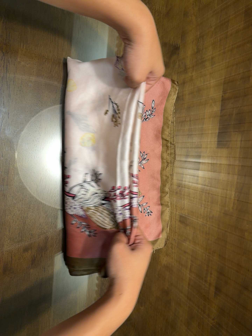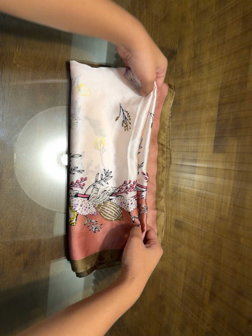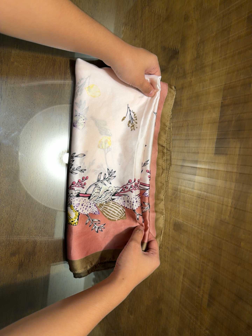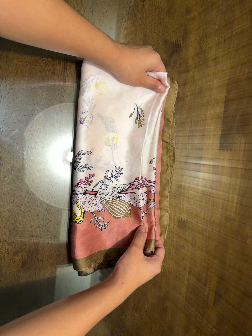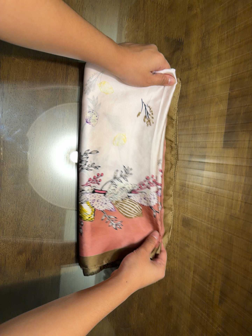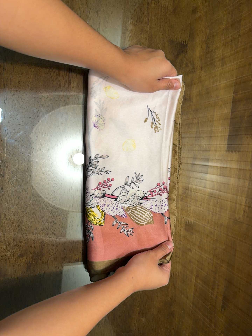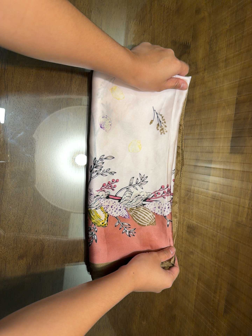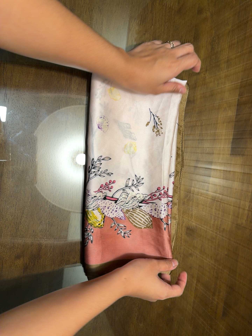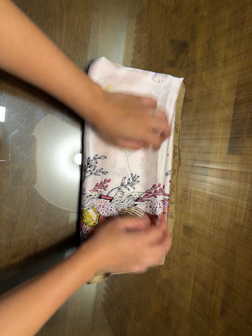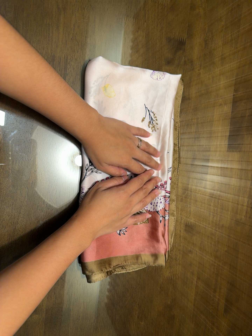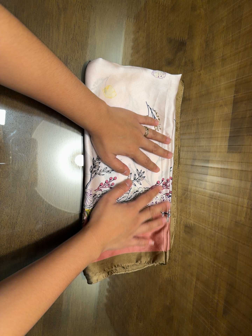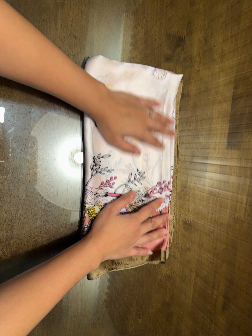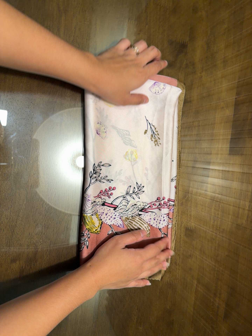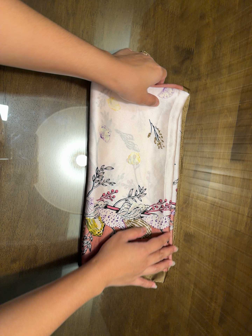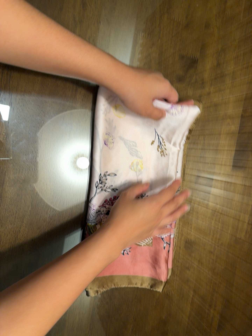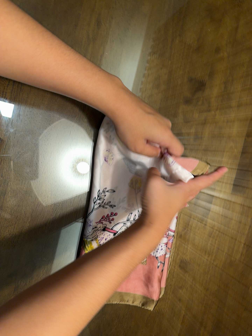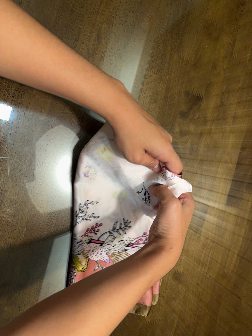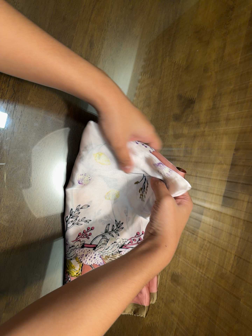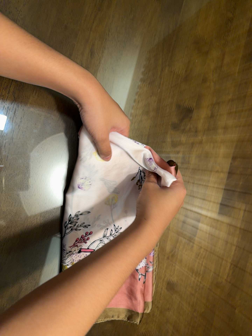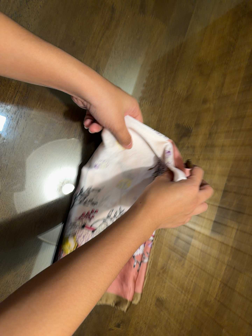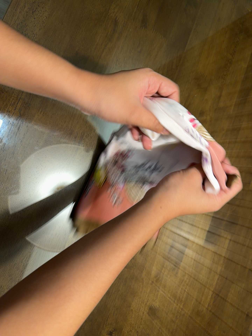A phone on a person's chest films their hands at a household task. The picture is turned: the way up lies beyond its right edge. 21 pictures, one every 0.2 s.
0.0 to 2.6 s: The camera shifts only a little, or ends up much as it began.
2.6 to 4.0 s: The camera travels toward the top of its view, about 7 cm, so close, fixed things drift downward. It rolls about its line of sight by about 10 degrees, and the scene rotates clockwise.
The film runs forward here.
